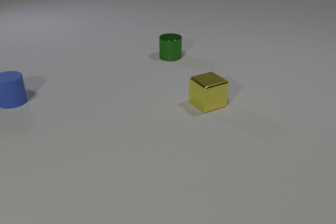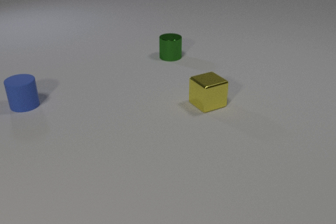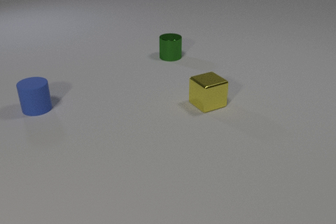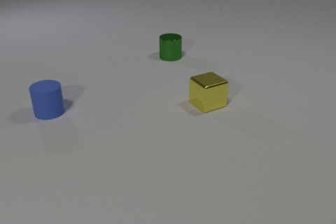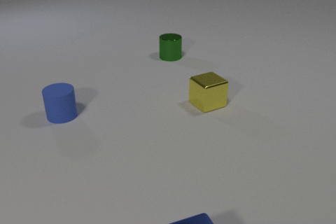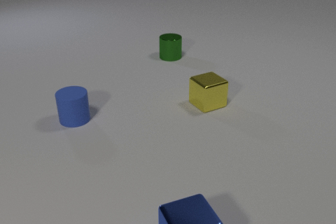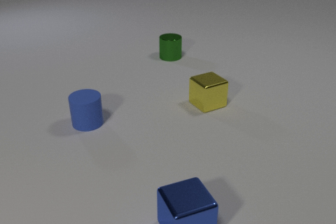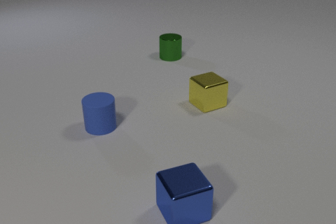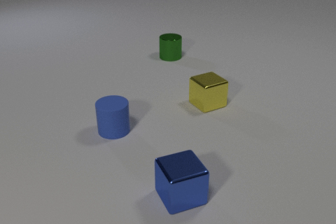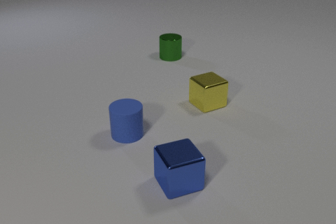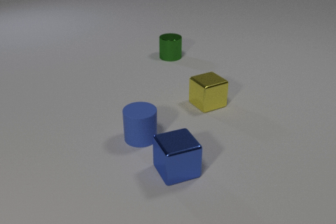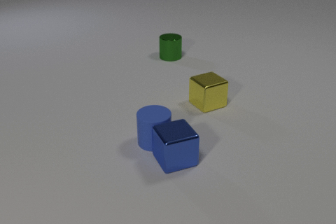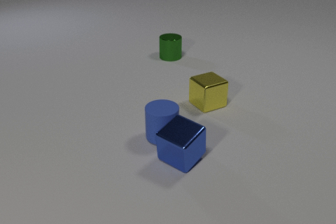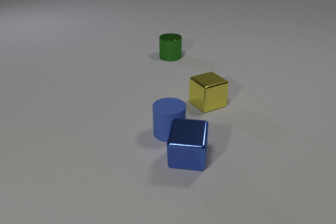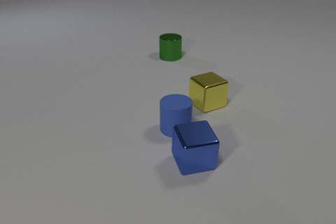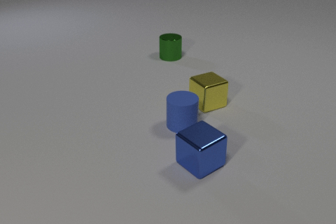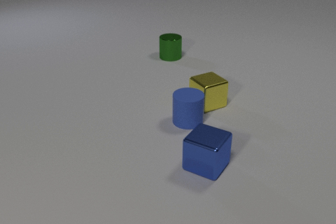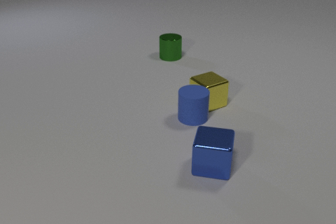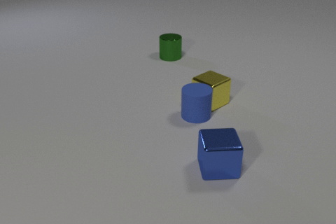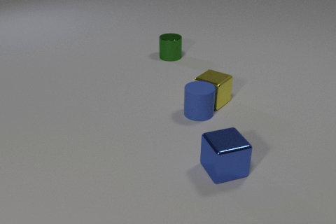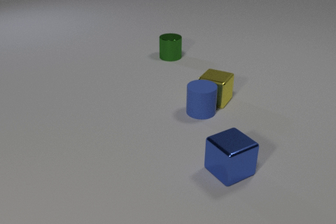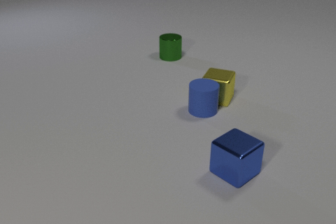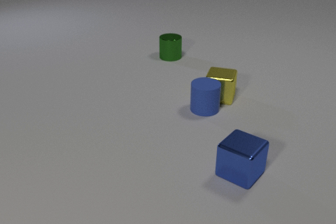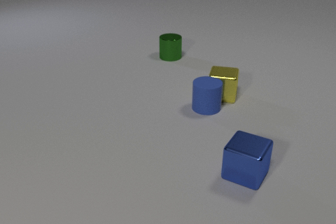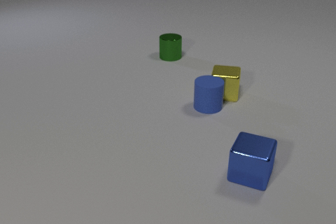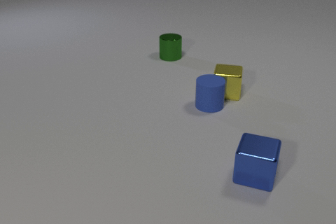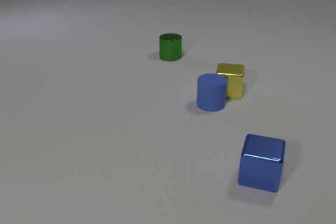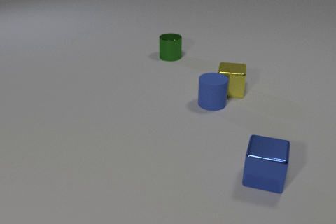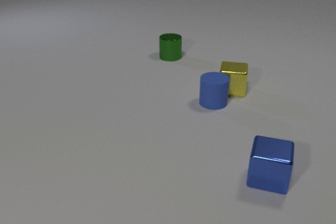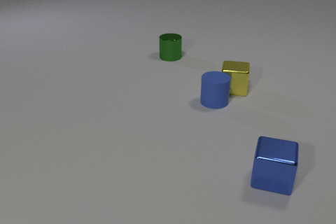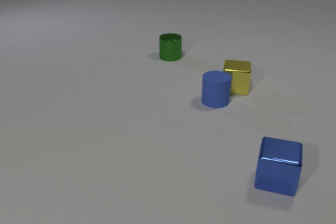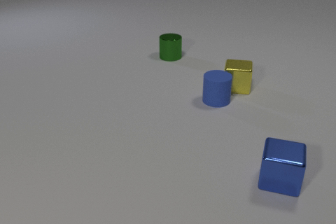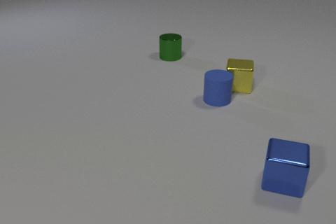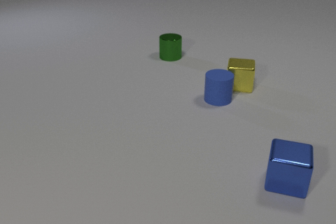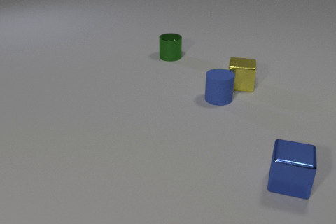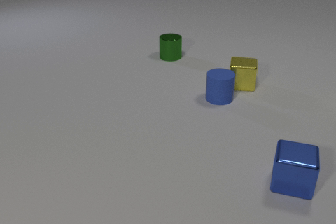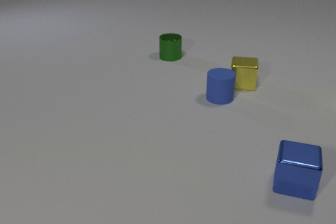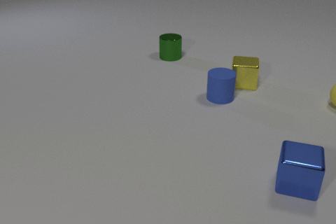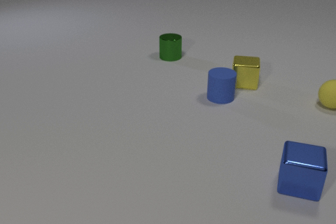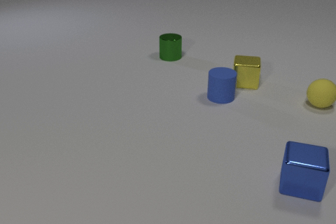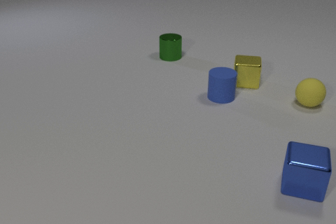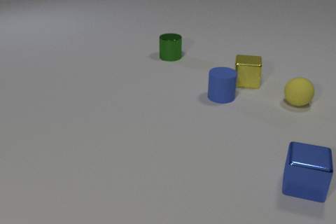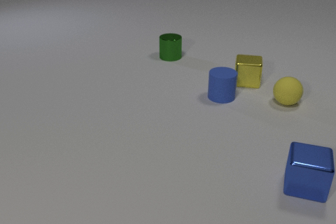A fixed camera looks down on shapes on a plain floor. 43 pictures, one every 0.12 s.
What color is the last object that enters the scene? yellow.
How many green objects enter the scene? 0.
Are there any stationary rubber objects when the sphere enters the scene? no.
0.00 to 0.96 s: The blue metal cube comes in at the bottom edge, slides away from the camera. The blue rubber cylinder slides to the right and toward the camera.
0.96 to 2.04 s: The blue metal cube slides away from the camera and to the right, spins counterclockwise seen from above by about 135 degrees, its near face sliding to the right. The blue rubber cylinder slides to the right. The blue metal cube and the blue rubber cylinder collide. The blue rubber cylinder and the yellow metal cube collide.
2.04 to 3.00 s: The blue metal cube slides to the right, spins counterclockwise seen from above by about 75 degrees, its near face sliding to the right. The blue rubber cylinder slides away from the camera and to the right. The yellow metal cube slides away from the camera and to the right, spins counterclockwise seen from above by about 45 degrees, its near face sliding to the right.
3.00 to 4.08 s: The blue metal cube slides to the right. The blue rubber cylinder slides away from the camera and to the right. The yellow metal cube slides away from the camera and to the right.
4.08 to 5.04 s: The blue metal cube slides to the right. The yellow metal cube slides away from the camera and to the right. The yellow rubber sphere comes in at the right edge, rolls to the left.
